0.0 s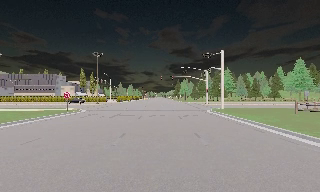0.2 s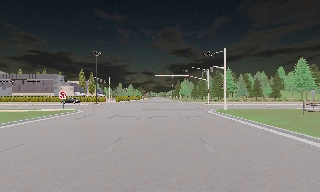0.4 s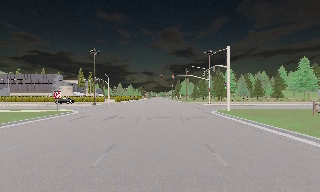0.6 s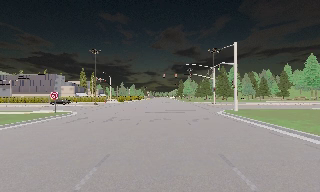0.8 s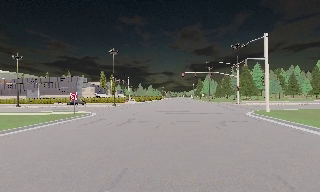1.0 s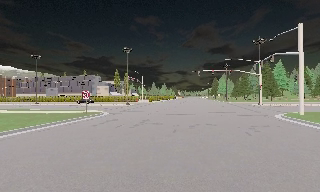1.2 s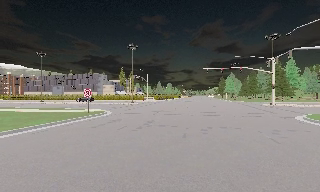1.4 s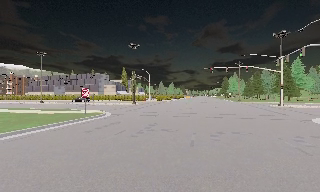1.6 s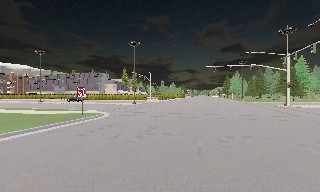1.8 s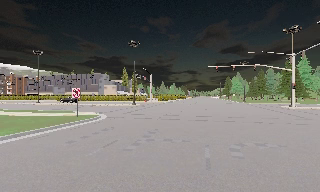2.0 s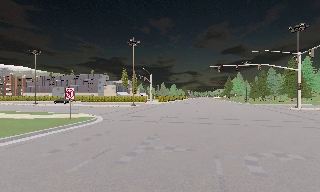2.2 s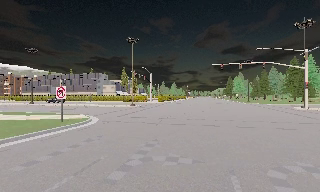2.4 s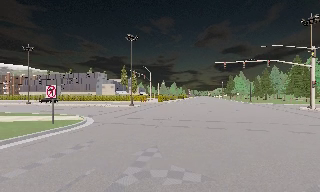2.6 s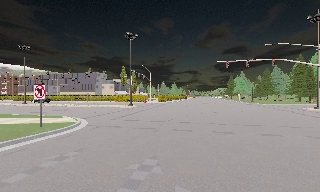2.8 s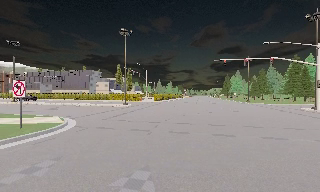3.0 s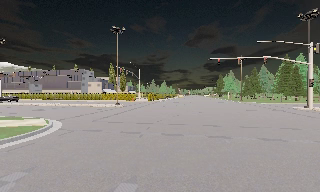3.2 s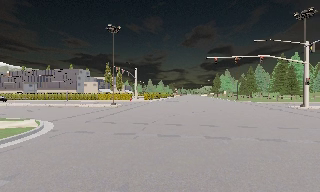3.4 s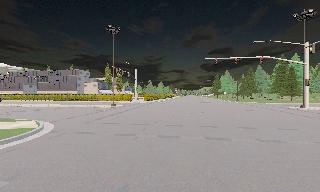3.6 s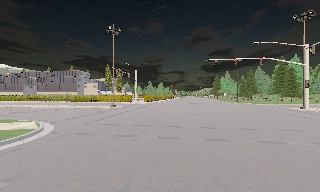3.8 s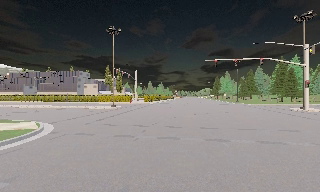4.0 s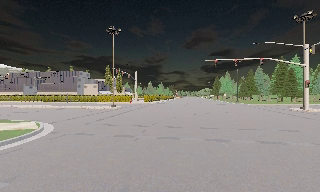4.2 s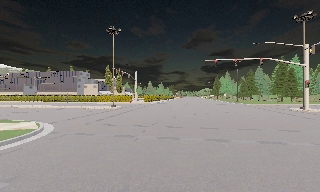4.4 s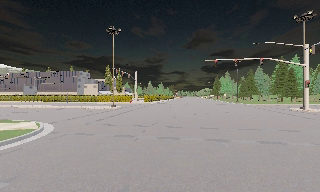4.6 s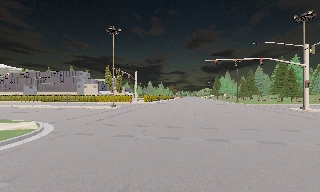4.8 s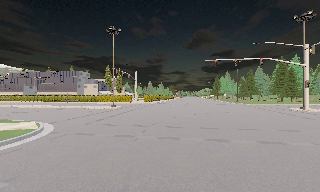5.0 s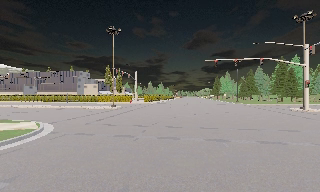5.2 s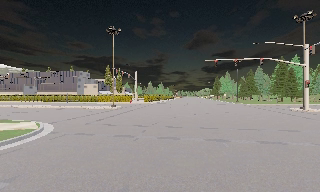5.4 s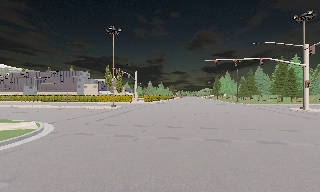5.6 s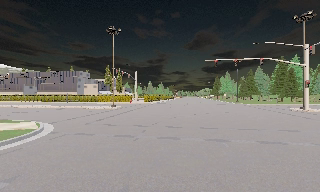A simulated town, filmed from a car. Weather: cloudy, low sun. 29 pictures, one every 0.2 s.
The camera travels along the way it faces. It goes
forward.
0.0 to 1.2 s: The camera swings to its left by about 15 degrees, and the scene slides to the right. It travels forward, about 7 m, so what stands in front looms larger.
1.2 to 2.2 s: The camera travels forward, about 5 m, so what stands in front looms larger.
2.2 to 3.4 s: The camera travels forward, about 3.5 m, so what stands in front looms larger. It loses speed.
3.4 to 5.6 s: The camera keeps its place and its aim.
The film runs forward here.
